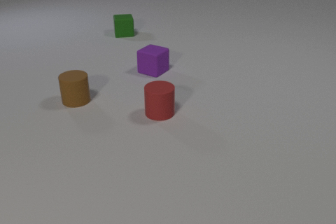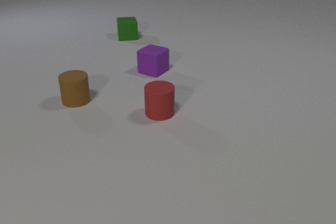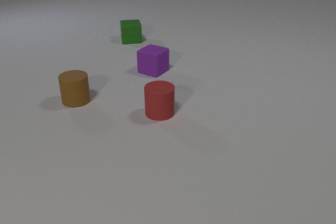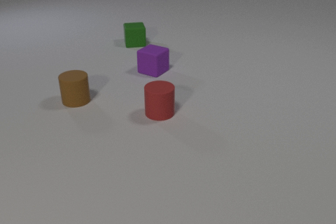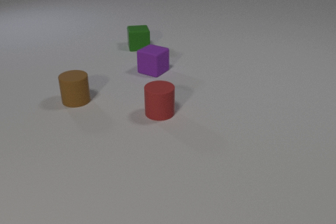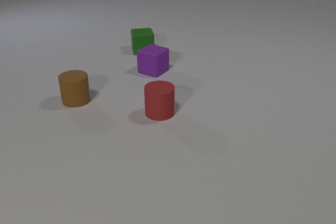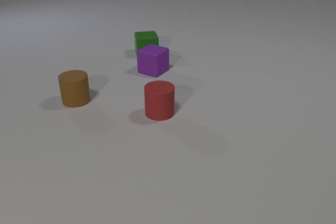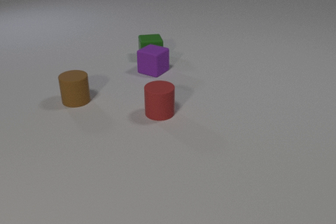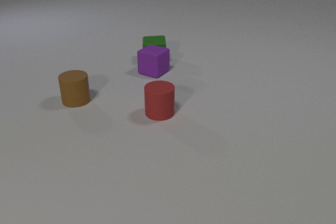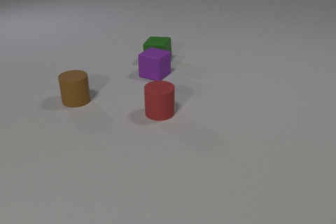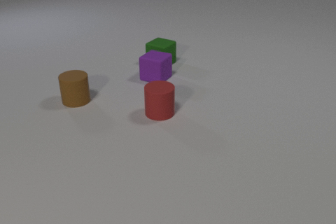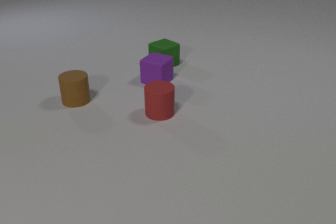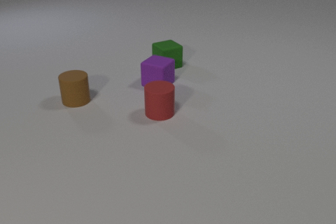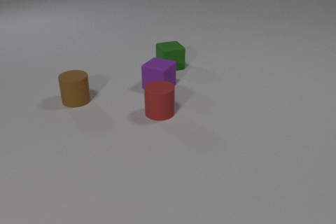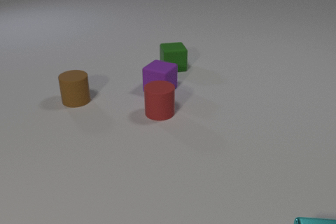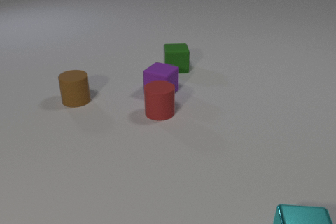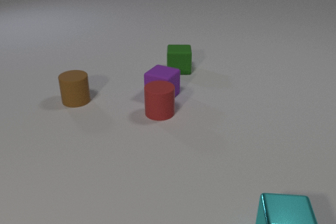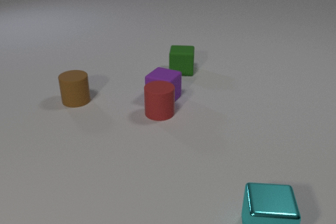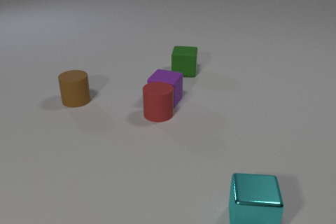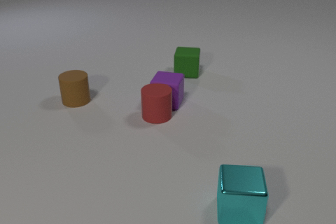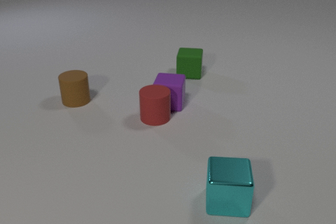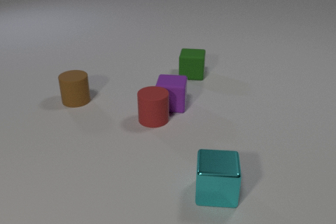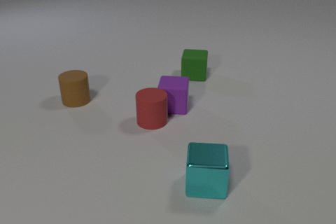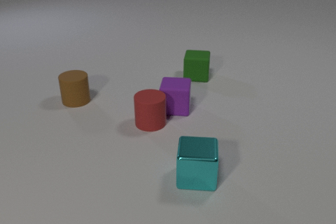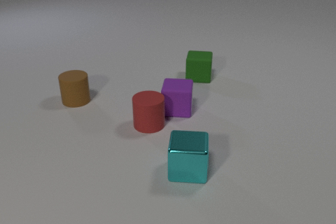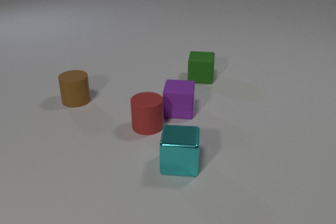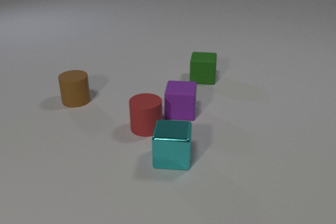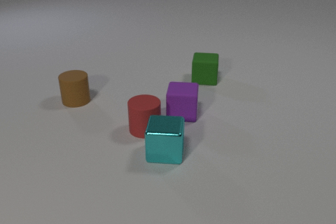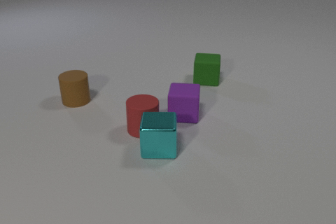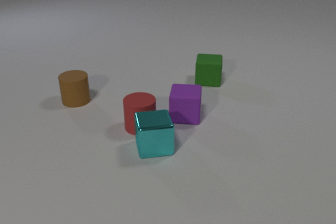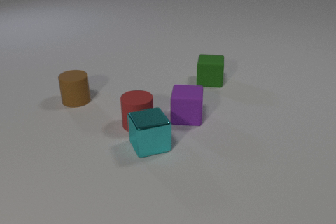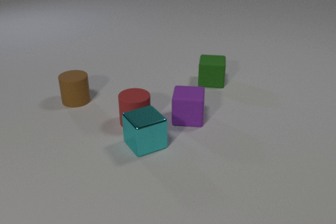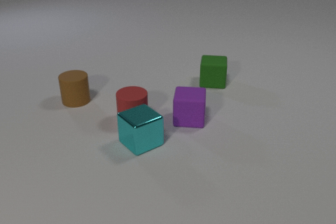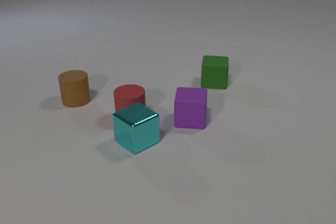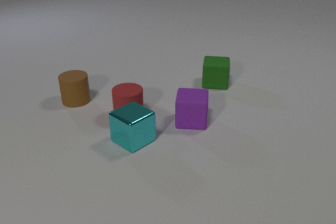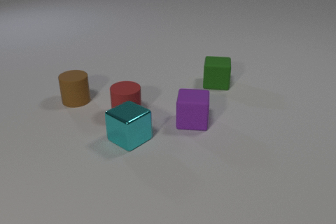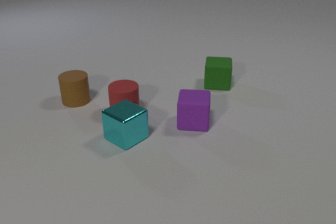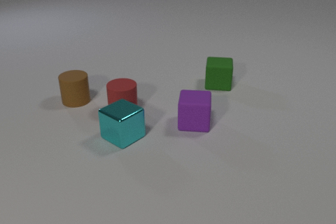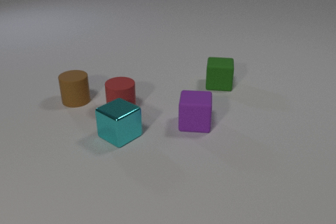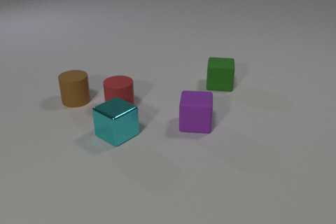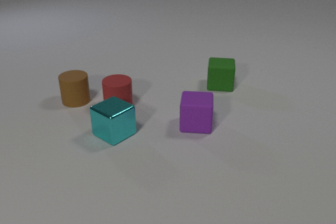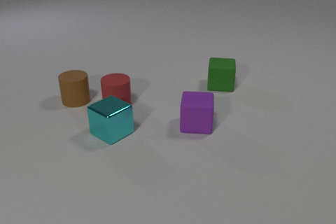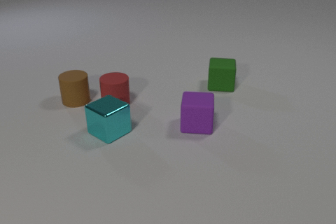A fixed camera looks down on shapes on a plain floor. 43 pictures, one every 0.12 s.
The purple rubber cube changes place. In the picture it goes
toward the camera.
The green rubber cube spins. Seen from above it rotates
clockwise.
0.00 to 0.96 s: The green rubber cube slides toward the camera. The green rubber cube and the purple rubber cube collide.
0.96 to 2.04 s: The green rubber cube slides to the right and toward the camera, spins so that its near face slides to the left, clockwise seen from above. The purple rubber cube slides toward the camera. The cyan metal cube comes in at the bottom edge, slides to the left and away from the camera. The purple rubber cube and the red rubber cylinder collide.
2.04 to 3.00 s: The green rubber cube slides to the right and toward the camera. The purple rubber cube slides toward the camera and to the right, spins counterclockwise seen from above by about 15 degrees, its near face sliding to the right. The red rubber cylinder slides toward the camera and to the left. The cyan metal cube slides to the left and away from the camera.
3.00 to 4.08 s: The green rubber cube slides to the right and toward the camera. The purple rubber cube slides toward the camera and to the right. The red rubber cylinder slides away from the camera and to the left. The cyan metal cube slides to the left and away from the camera, spins so that its near face slides to the right, counterclockwise seen from above. The red rubber cylinder and the cyan metal cube collide.
4.08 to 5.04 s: The green rubber cube slides to the right. The purple rubber cube slides toward the camera. The red rubber cylinder slides away from the camera and to the left. The cyan metal cube slides to the left and away from the camera.
How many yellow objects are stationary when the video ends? 0.
What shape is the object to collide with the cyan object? cylinder.
What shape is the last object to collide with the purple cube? cylinder.
